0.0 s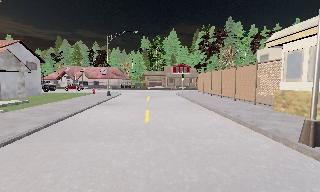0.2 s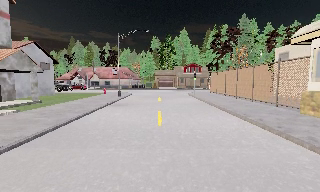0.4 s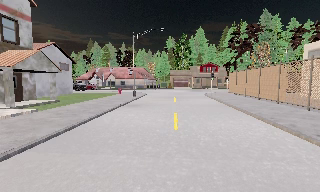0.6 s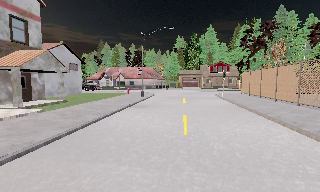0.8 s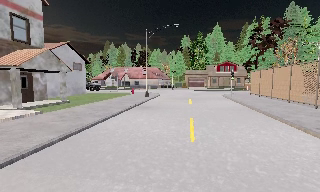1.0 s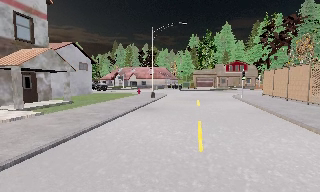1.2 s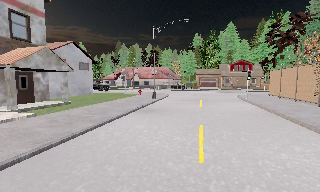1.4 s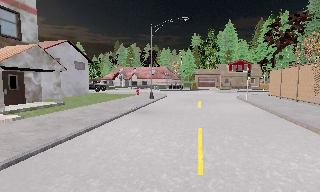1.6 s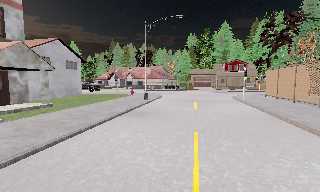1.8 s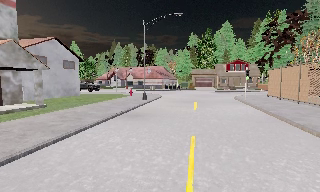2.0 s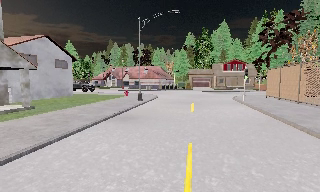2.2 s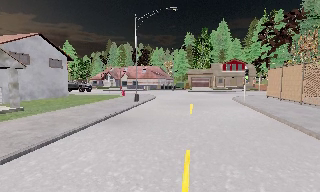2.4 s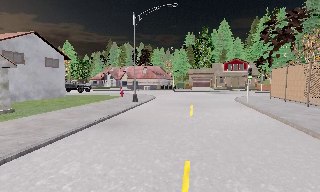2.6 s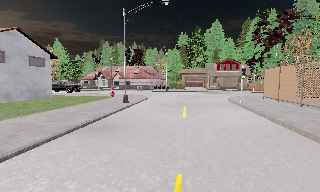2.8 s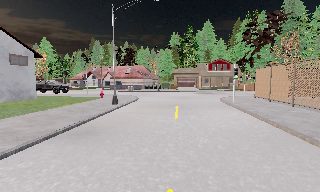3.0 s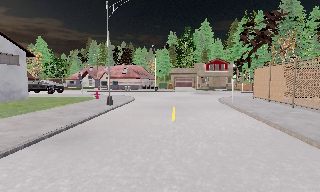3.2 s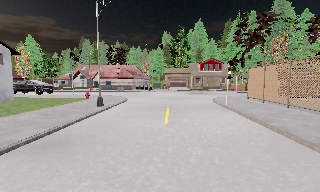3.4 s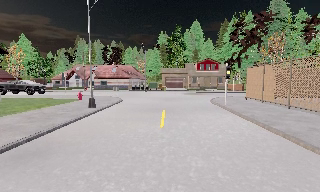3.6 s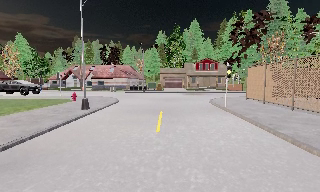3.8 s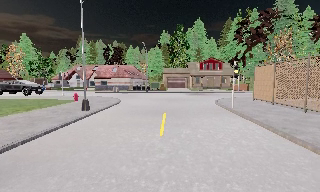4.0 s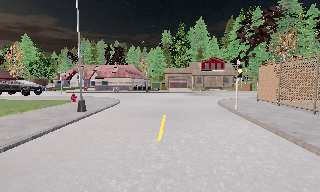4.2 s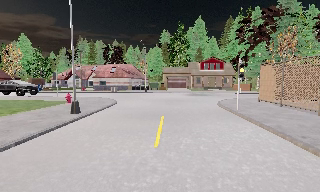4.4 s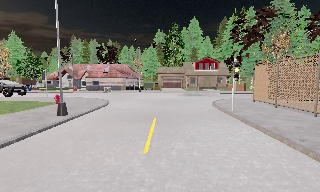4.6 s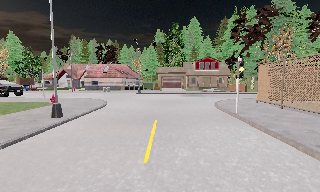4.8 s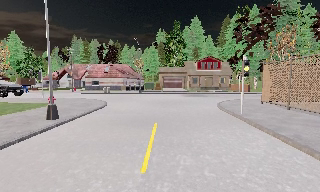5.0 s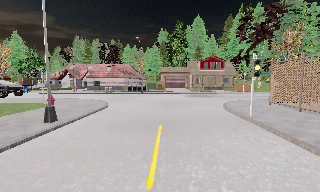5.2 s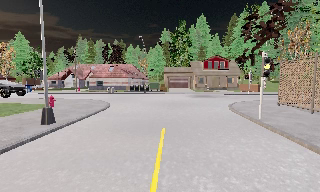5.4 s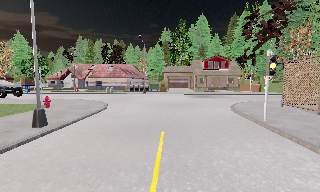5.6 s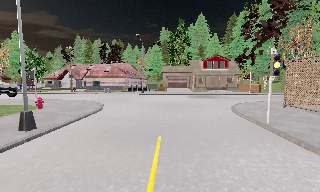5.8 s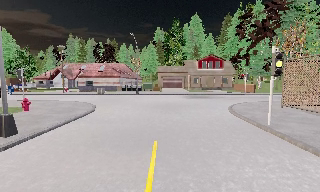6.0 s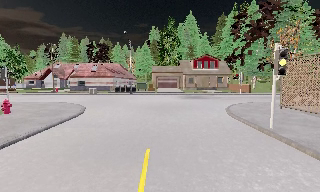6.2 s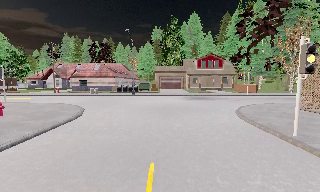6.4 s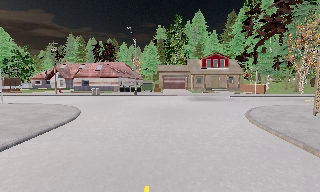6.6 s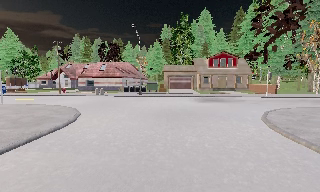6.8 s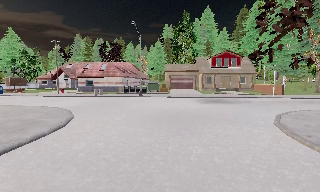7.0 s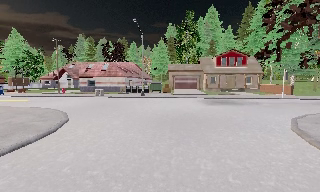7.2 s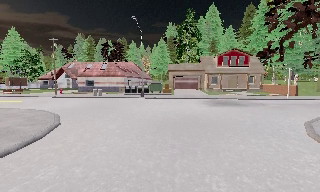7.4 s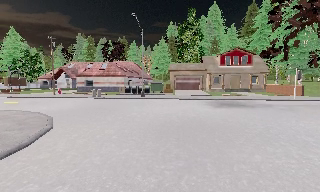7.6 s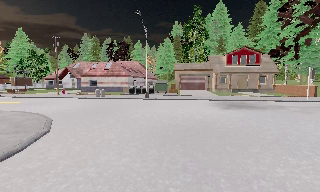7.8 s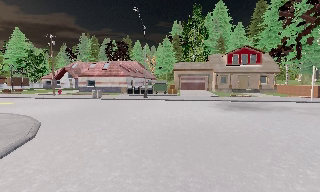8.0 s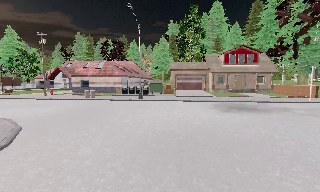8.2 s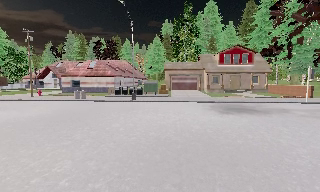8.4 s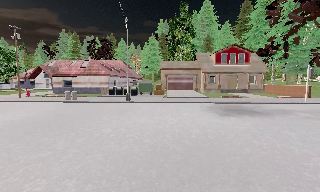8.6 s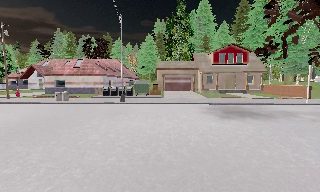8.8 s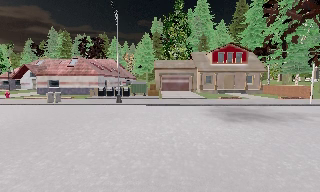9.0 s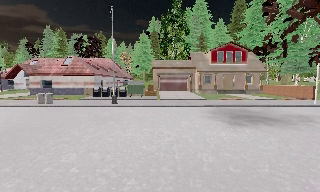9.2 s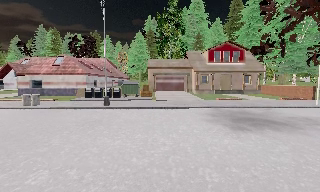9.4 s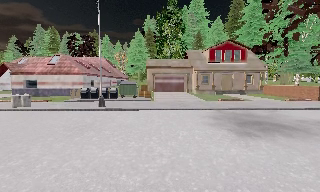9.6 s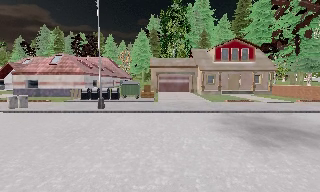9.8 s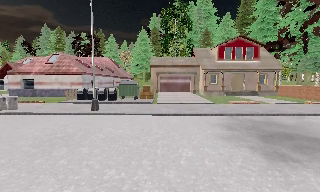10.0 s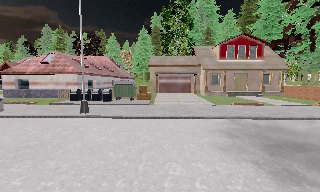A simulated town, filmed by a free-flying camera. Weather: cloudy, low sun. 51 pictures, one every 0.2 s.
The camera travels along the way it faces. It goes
forward.
0.0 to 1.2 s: The camera swings to its left by about 20 degrees, and the scene slides to the right. It travels forward, about 3.5 m, so what stands in front looms larger.
1.2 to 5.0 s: The camera swings to its right by about 10 degrees, and the scene slides to the left. It travels forward, about 10 m, so what stands in front looms larger.
5.0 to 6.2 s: The camera travels forward, about 3 m, so what stands in front looms larger. It gains speed.
6.2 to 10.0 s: The camera travels forward, about 14 m, so what stands in front looms larger.
The film runs forward here.
